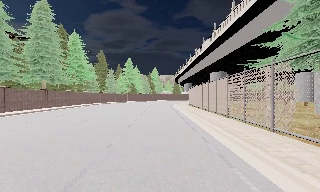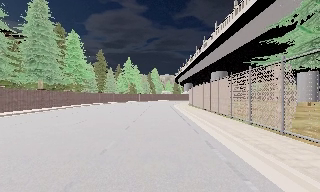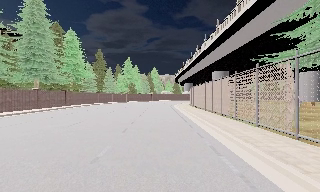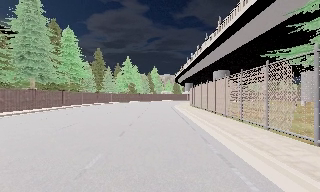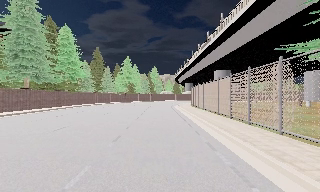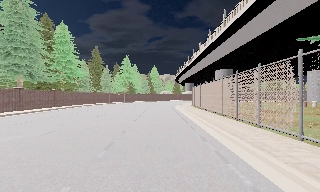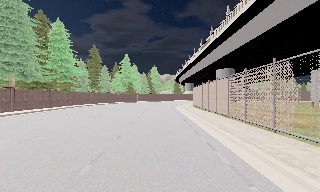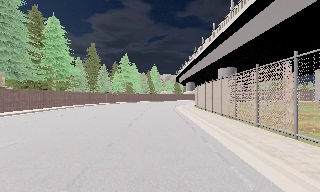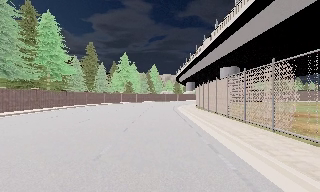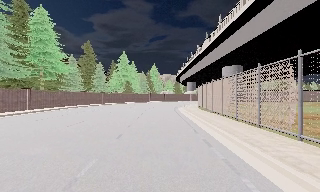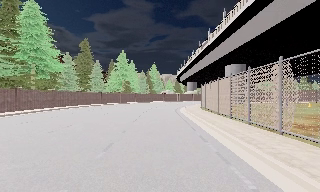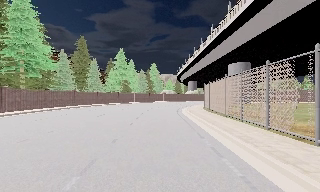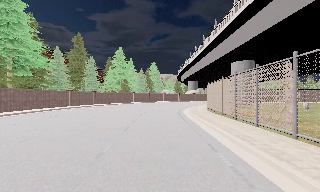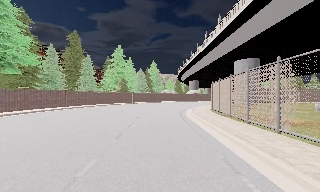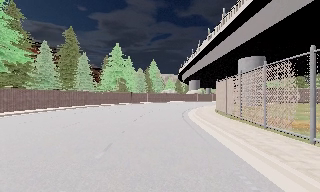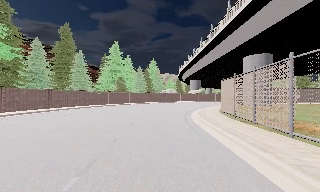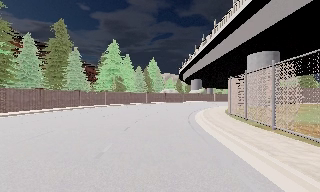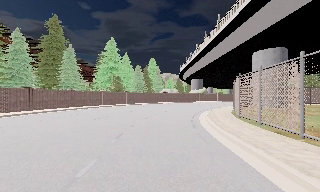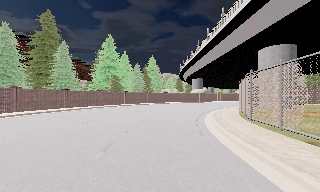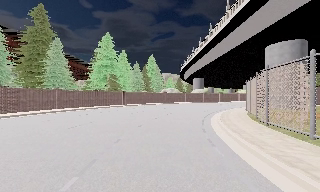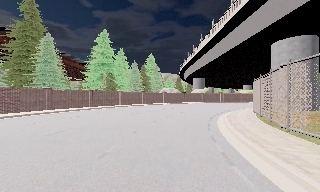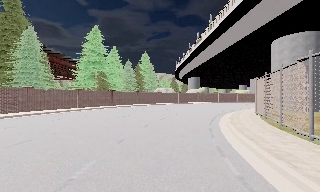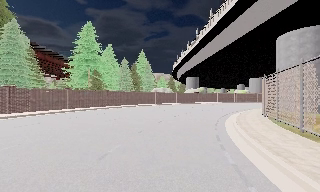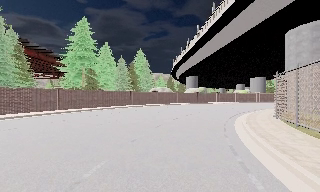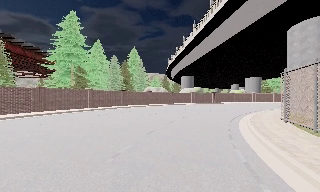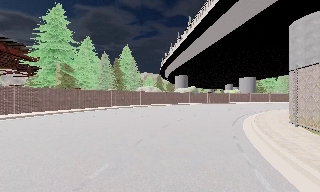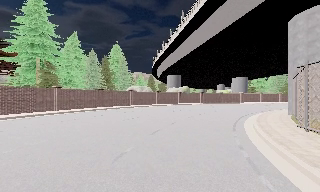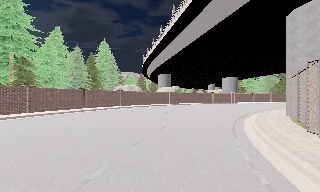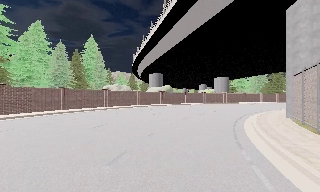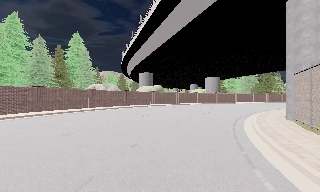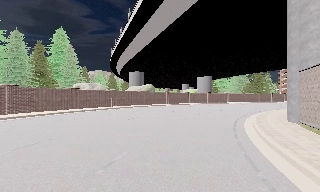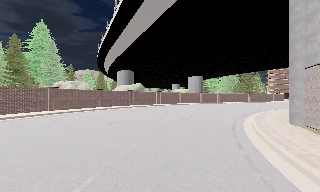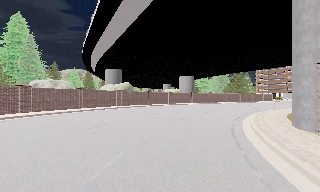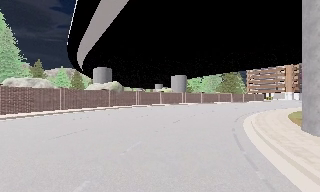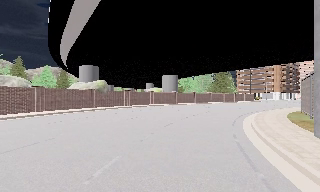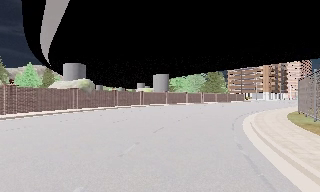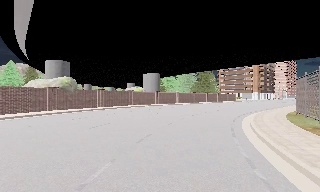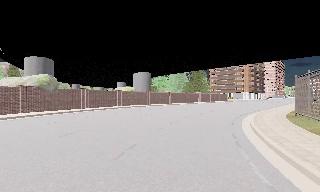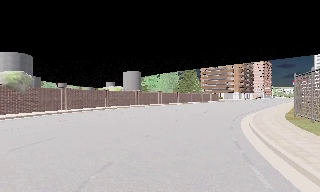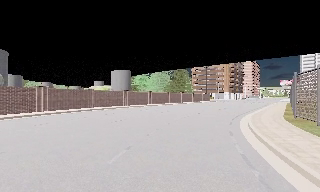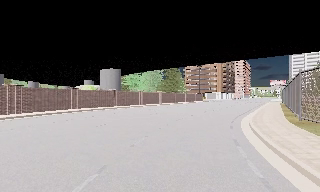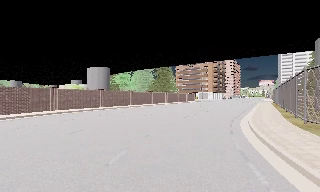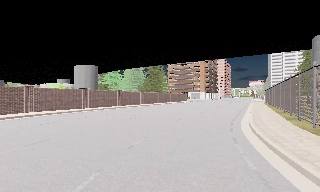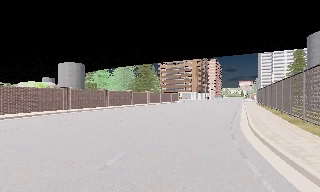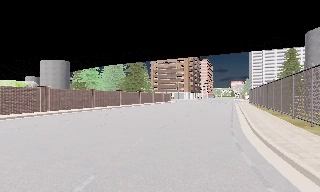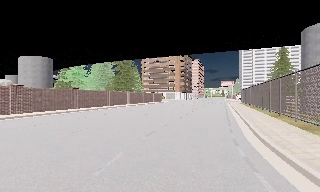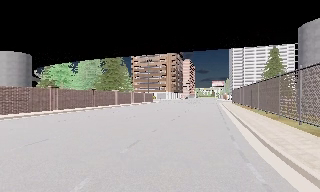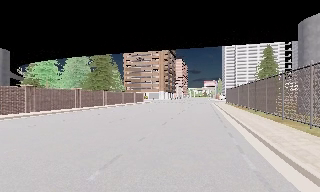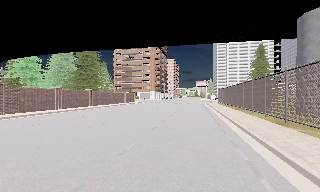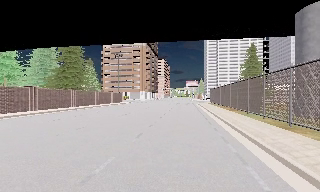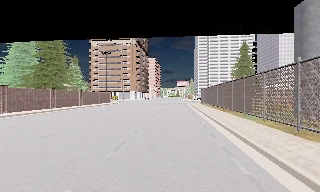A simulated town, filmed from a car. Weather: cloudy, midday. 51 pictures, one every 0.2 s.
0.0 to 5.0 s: The camera travels forward, about 30 m, so what stands in front looms larger. It gains speed.
5.0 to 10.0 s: The camera pans to its right, which is clockwise from overhead, by about 75 degrees. It travels forward, about 40 m.
The film runs forward here.
